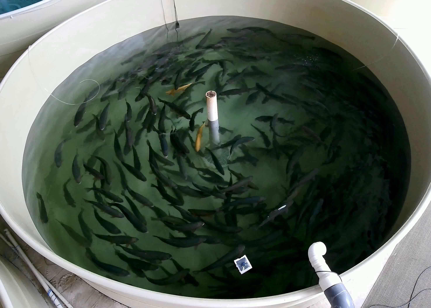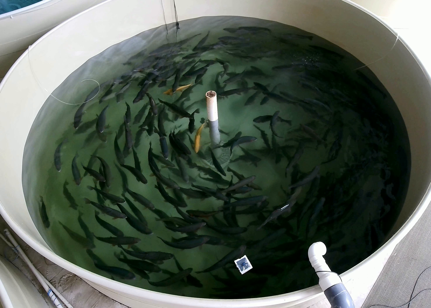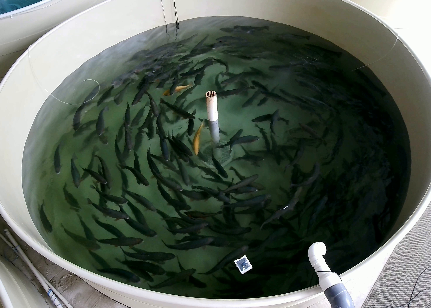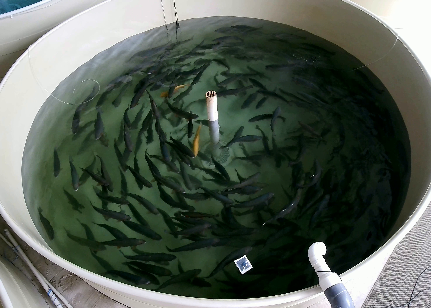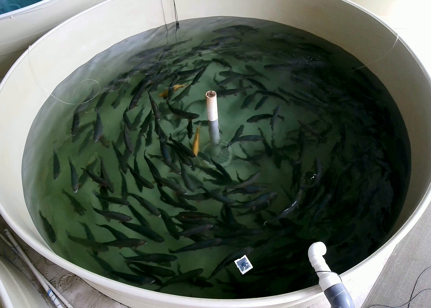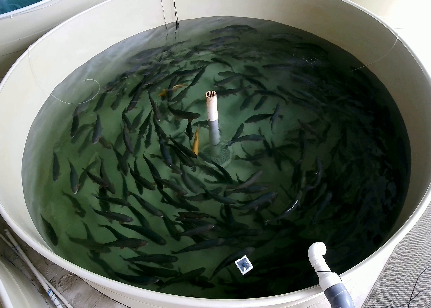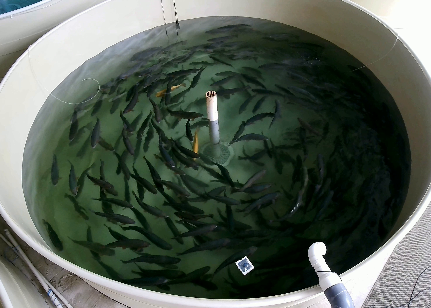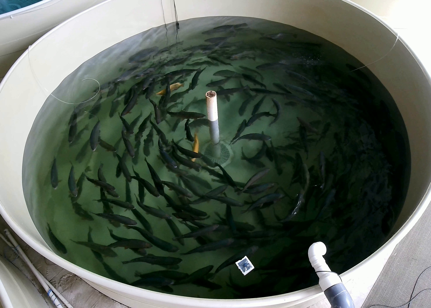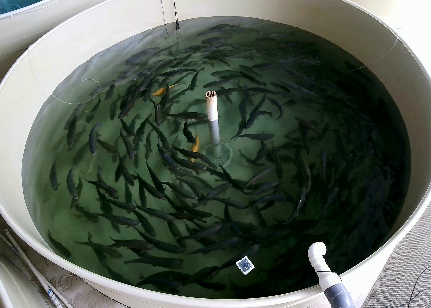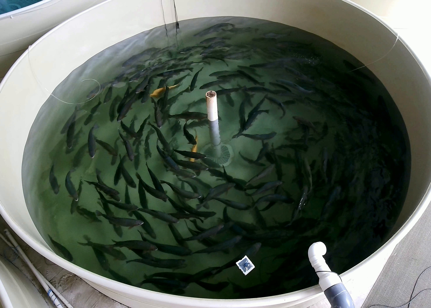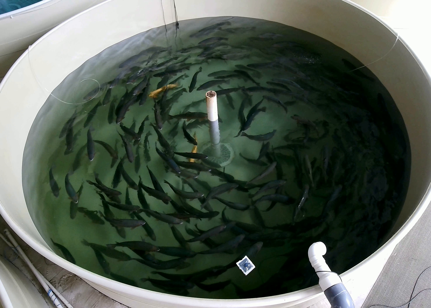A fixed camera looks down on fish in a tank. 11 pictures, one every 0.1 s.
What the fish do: Normal cruising.
